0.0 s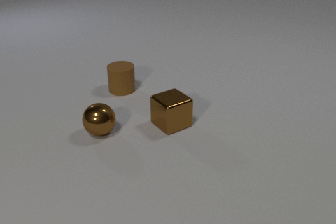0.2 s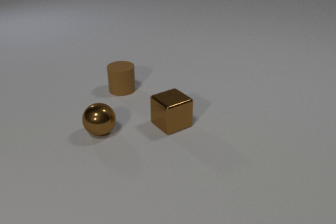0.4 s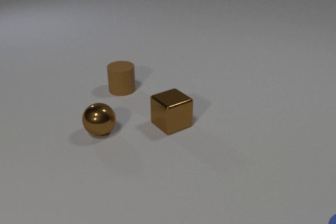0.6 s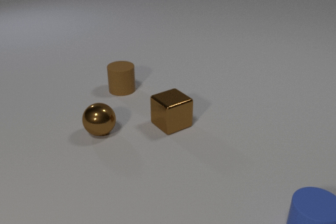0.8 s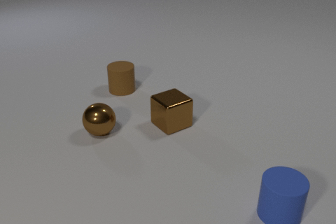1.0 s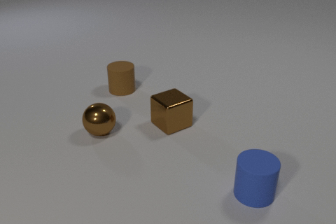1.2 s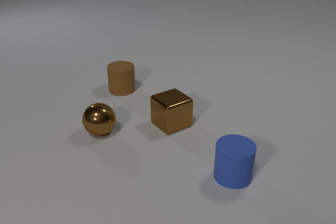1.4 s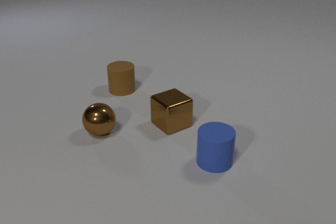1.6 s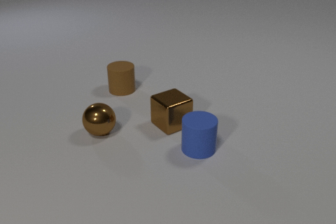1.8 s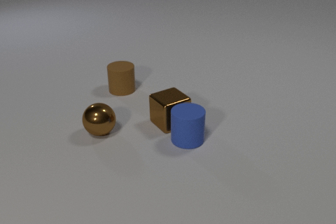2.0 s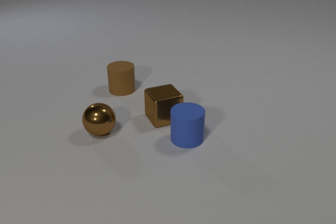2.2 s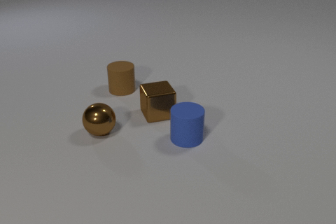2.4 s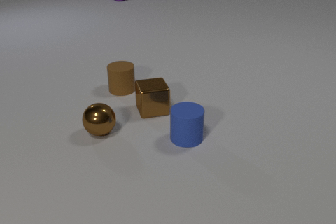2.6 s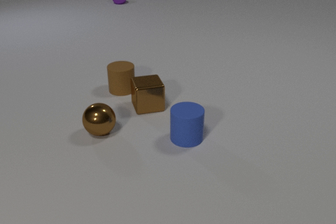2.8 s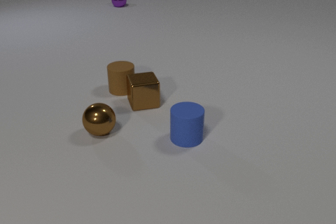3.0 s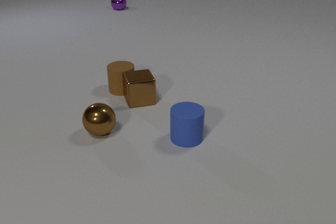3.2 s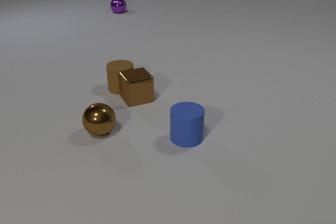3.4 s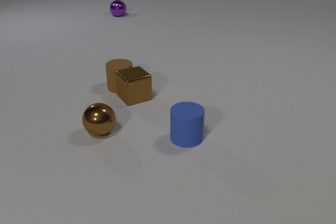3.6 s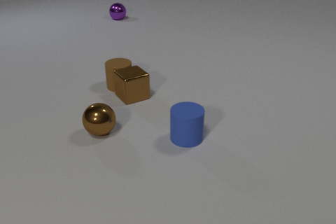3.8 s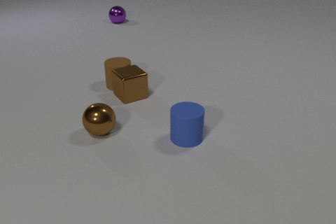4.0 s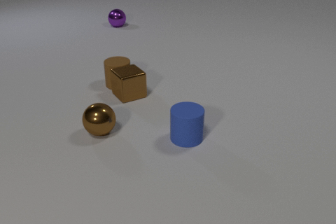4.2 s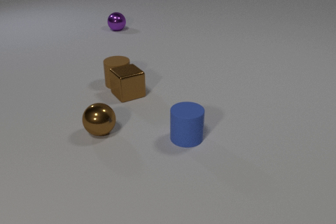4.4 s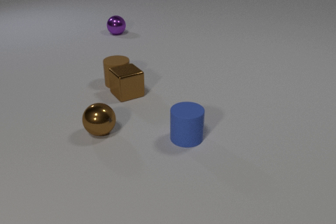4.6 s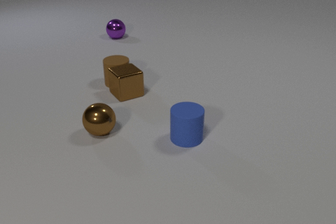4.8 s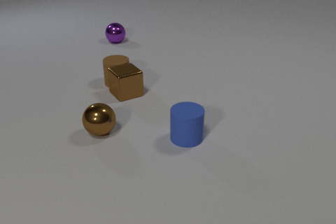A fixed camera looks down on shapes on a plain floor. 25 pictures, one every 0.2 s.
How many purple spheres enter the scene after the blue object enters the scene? 1.
How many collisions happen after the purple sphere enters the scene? 1.
Are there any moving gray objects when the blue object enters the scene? no.
0.0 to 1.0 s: The blue rubber cylinder comes in at the bottom edge, slides to the left and away from the camera.
1.0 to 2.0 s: The blue rubber cylinder slides away from the camera and to the left. The brown metal cube slides away from the camera and to the left. The blue rubber cylinder and the brown metal cube collide.
2.0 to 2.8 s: The brown metal cube slides away from the camera and to the left. The purple metal sphere comes in at the top edge, rolls toward the camera.
2.8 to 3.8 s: The brown metal cube slides away from the camera and to the left. The purple metal sphere rolls toward the camera. The brown rubber cylinder slides away from the camera. The brown metal cube and the brown rubber cylinder collide.
3.8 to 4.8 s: The purple metal sphere rolls toward the camera. The brown rubber cylinder slides away from the camera.
